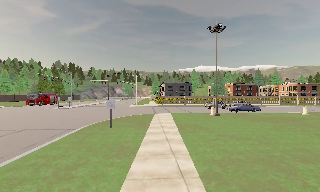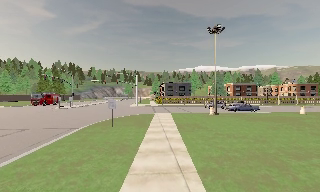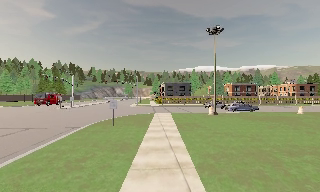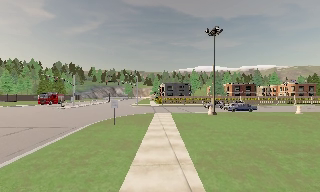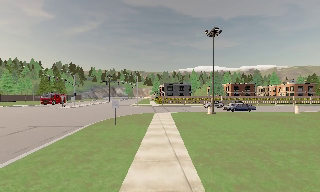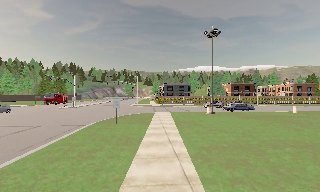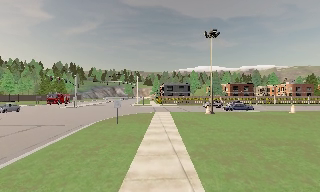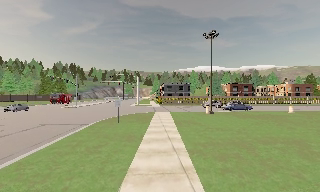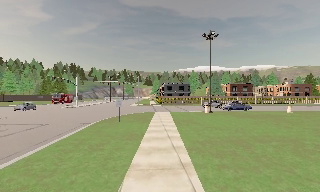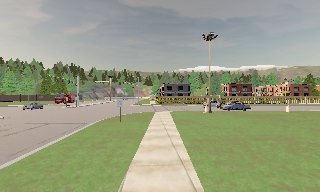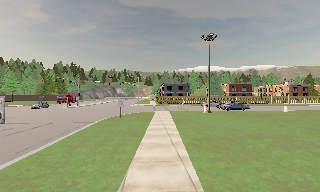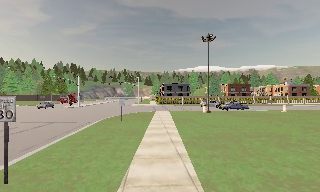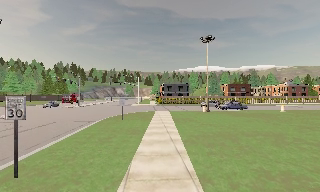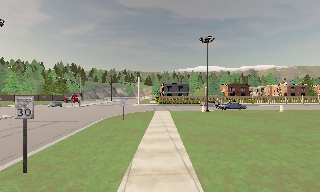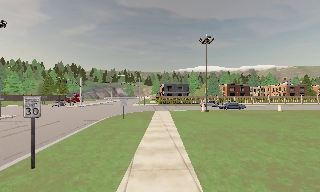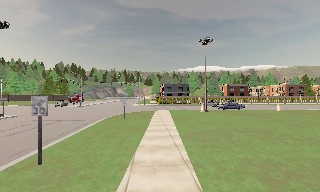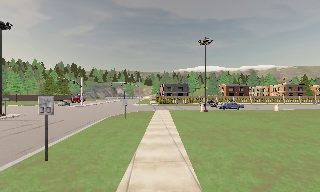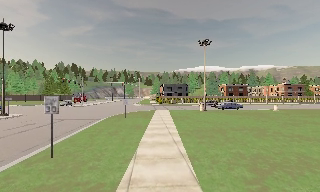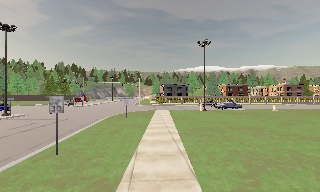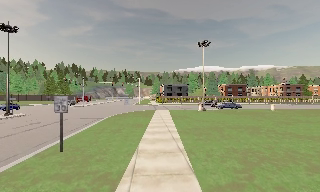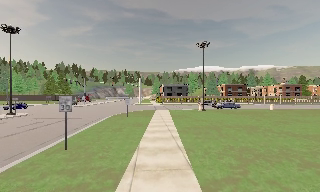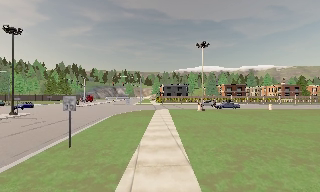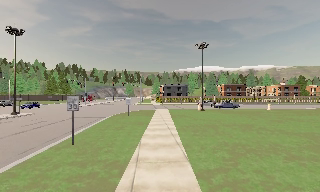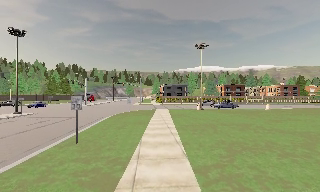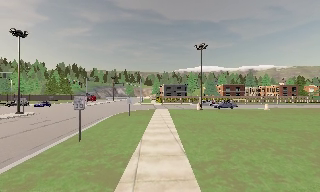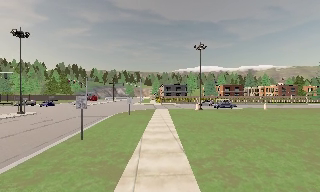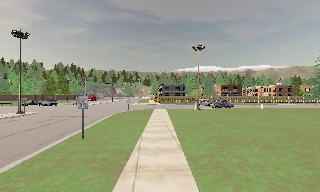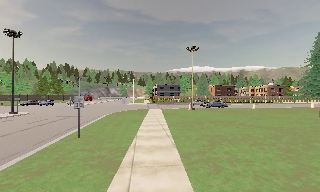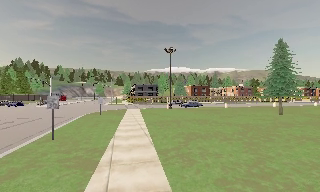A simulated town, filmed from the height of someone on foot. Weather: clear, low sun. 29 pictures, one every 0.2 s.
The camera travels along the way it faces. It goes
backward.
0.0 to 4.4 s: The camera travels backward, about 7 m, so what stands in front gets smaller.
4.4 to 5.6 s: The scene slides to the left, as the camera pans about 10 degrees to its right. It travels backward, about 2 m, so what stands in front gets smaller.
The film runs backward here.
